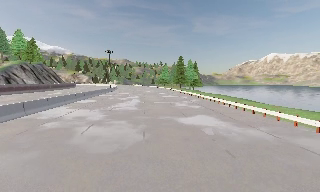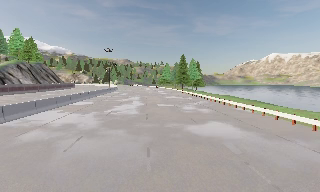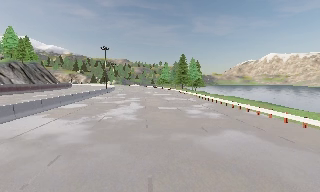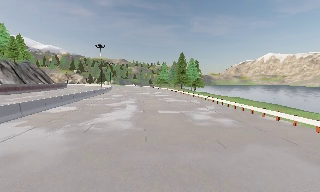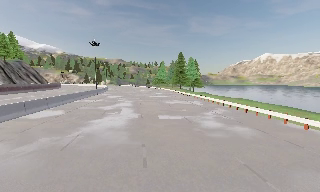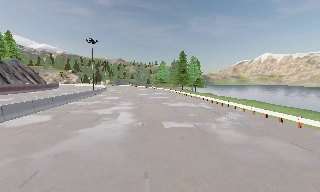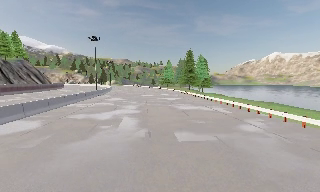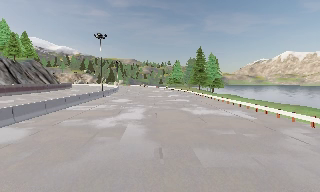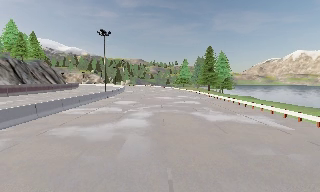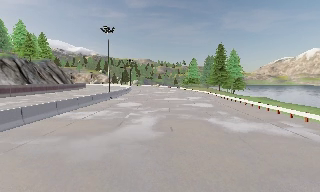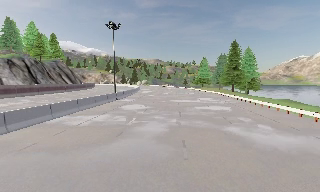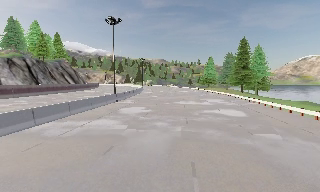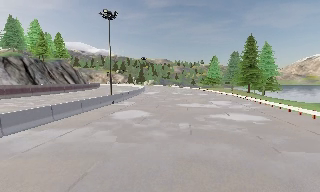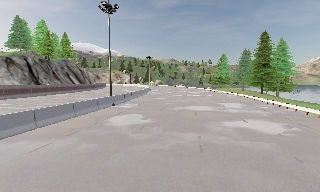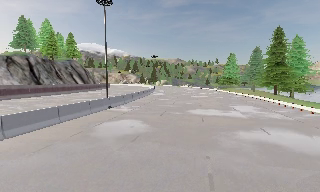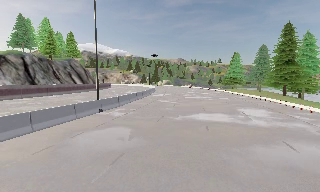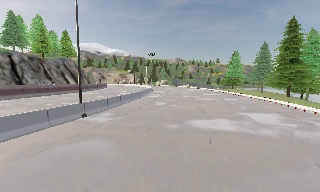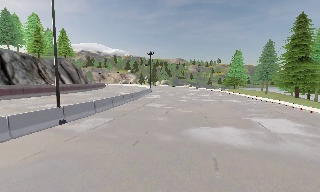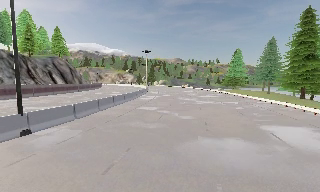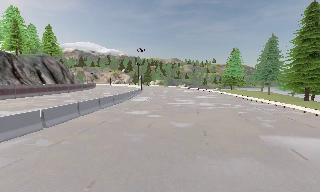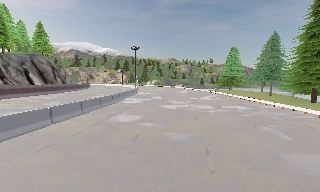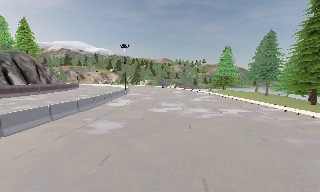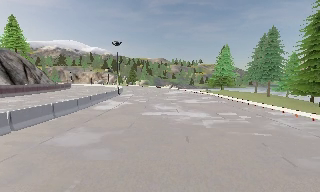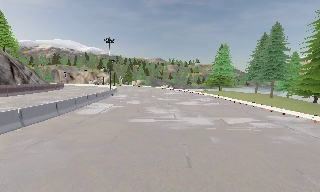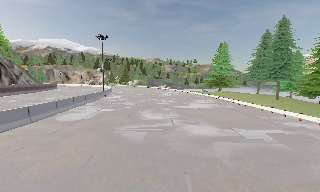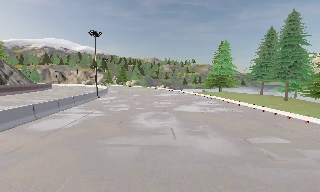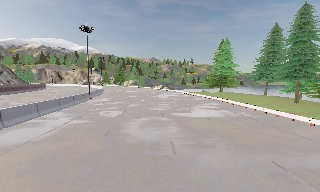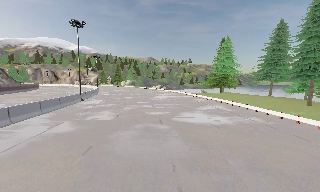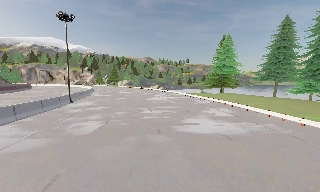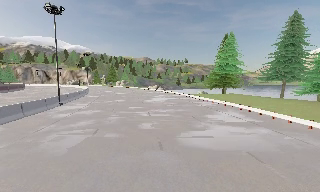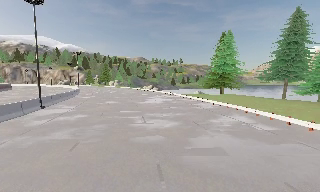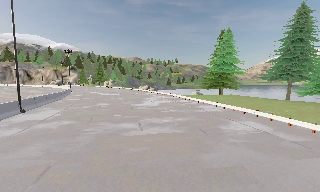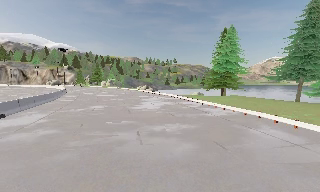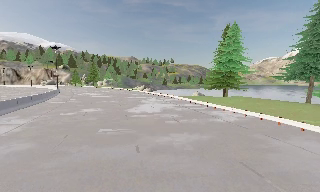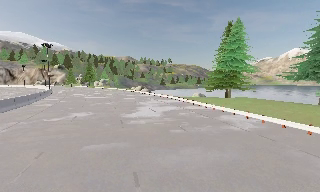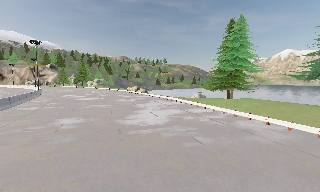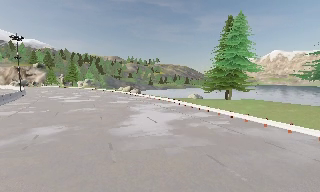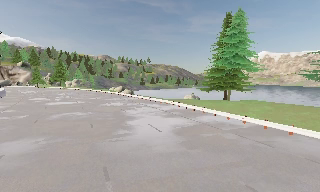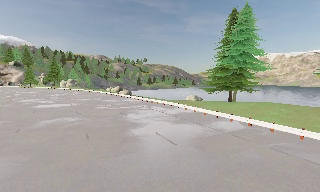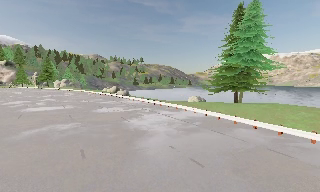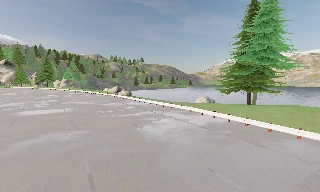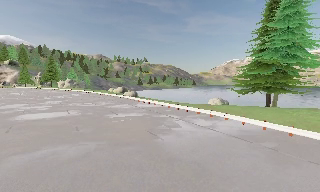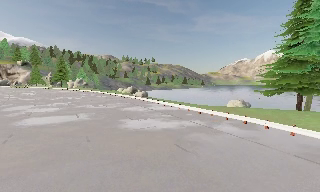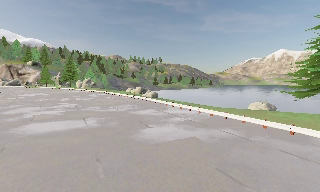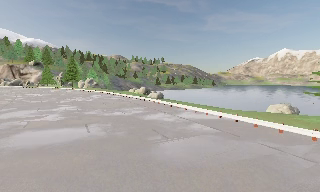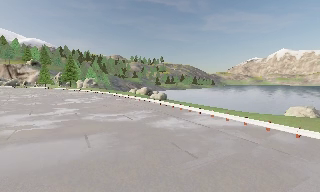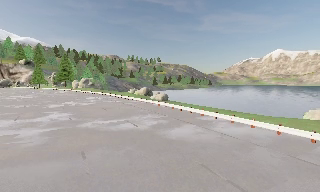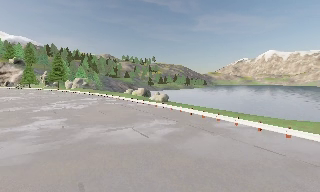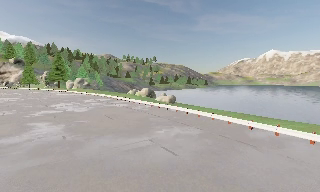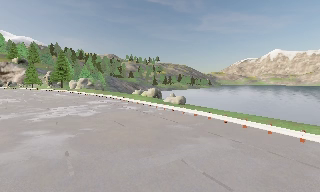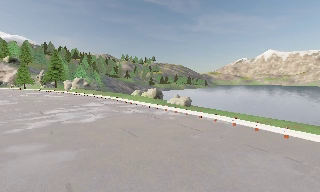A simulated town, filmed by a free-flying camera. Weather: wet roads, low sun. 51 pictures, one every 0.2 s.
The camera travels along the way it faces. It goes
forward.
0.0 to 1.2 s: The camera travels forward, about 14 m, so what stands in front looms larger.
1.2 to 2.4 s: The camera swings to its left by about 15 degrees, and the scene slides to the right. It travels forward, about 14 m, so what stands in front looms larger.
2.4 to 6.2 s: The camera travels forward, about 45 m, so what stands in front looms larger.
6.2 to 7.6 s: The camera pans to its right, which is clockwise from overhead, by about 10 degrees. It travels forward, about 15 m, so what stands in front looms larger.
7.6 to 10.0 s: The camera travels forward and to its left, about 25 m, so what stands in front looms larger.
The film runs forward here.
